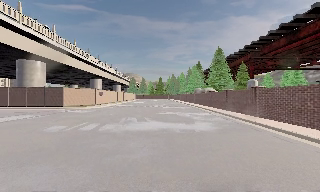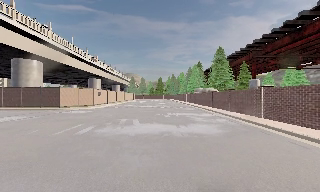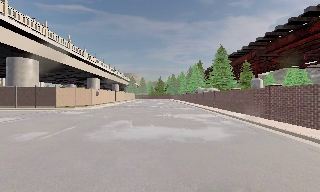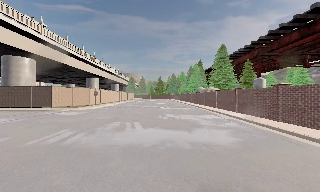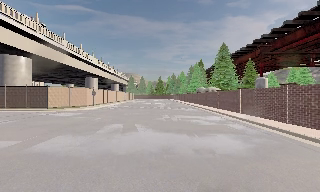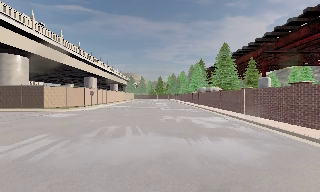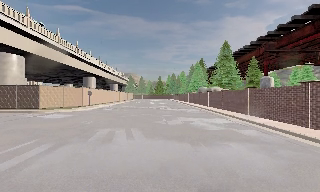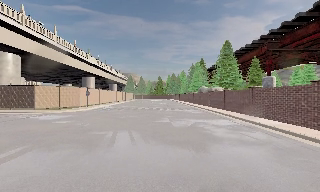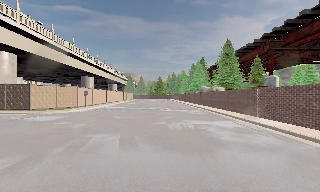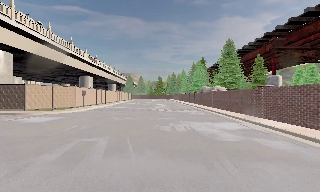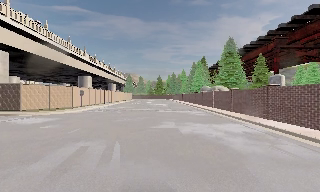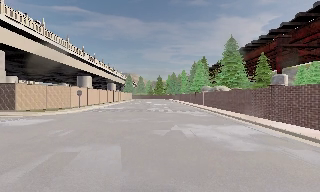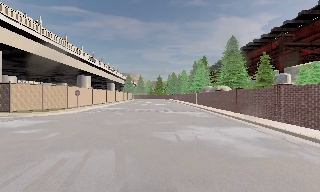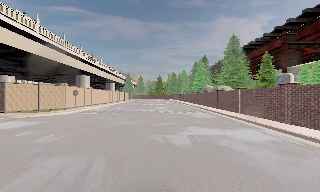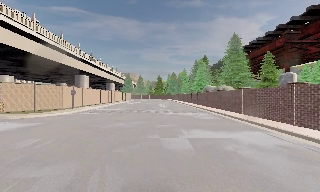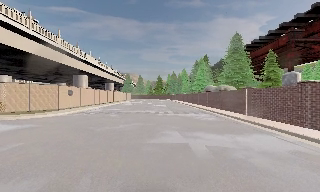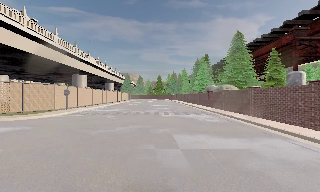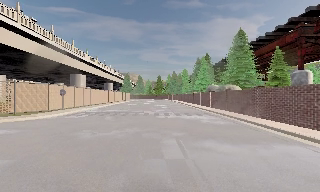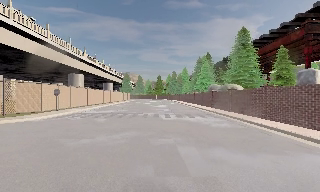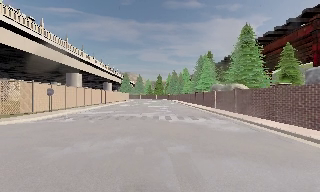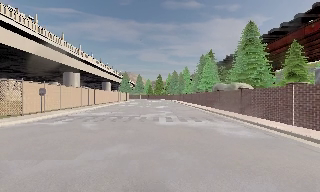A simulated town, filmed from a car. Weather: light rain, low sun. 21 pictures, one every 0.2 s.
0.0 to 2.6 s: The camera travels forward, about 9 m, so what stands in front looms larger.
2.6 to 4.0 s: The camera travels forward, about 6 m, so what stands in front looms larger. It gains speed.
The film runs forward here.
